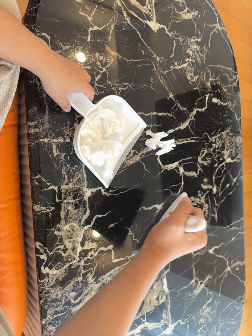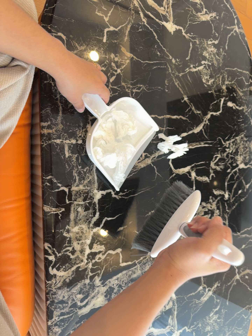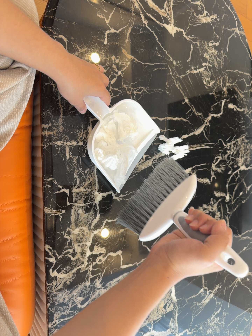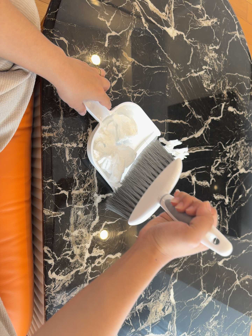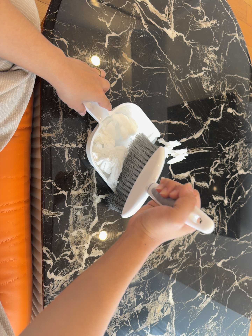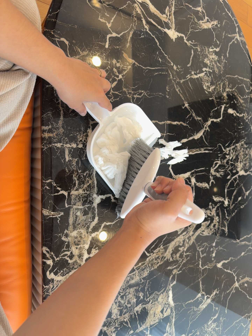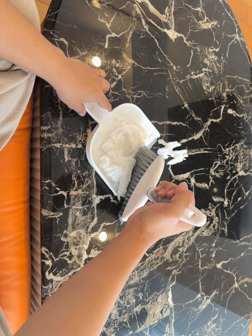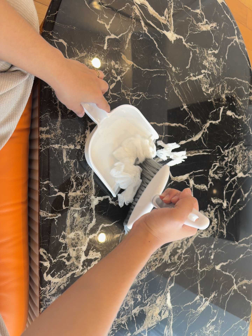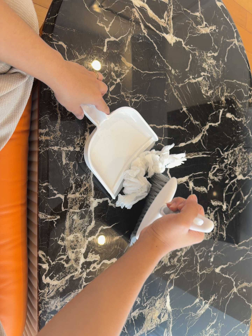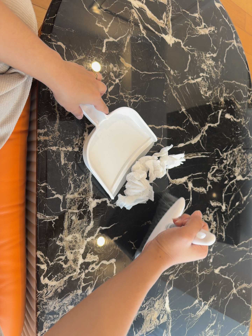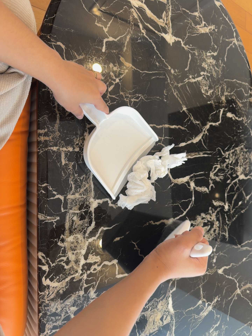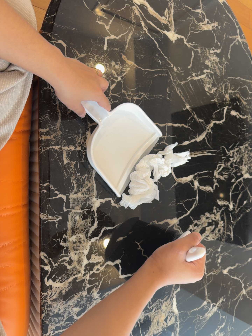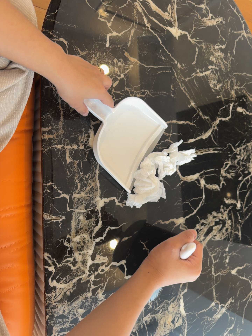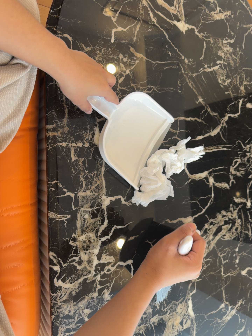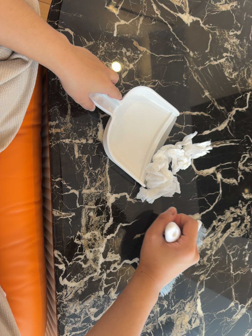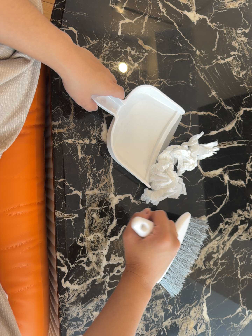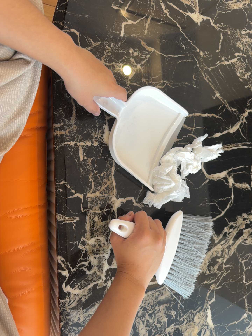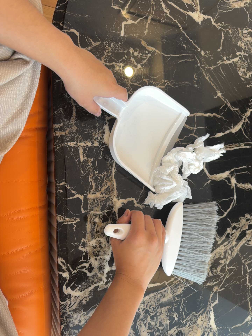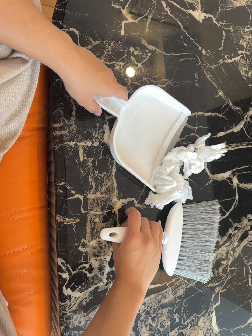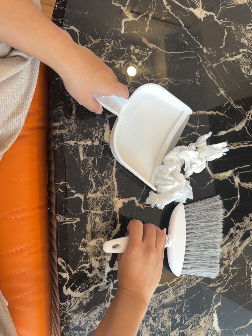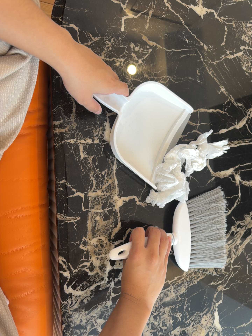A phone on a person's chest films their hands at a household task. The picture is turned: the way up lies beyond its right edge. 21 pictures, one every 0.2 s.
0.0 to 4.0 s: The camera pans to its left by about 10 degrees. It travels forward, about 8 cm, so what stands in front looms larger.
The film runs backward here.
